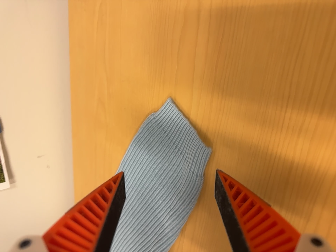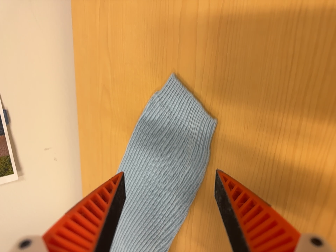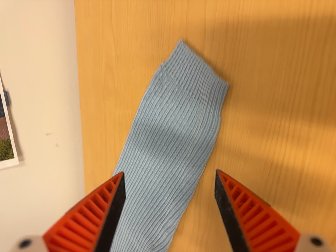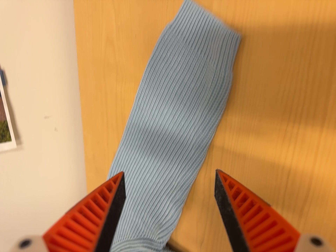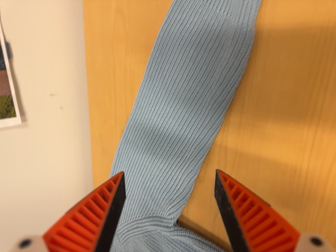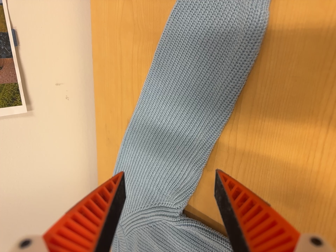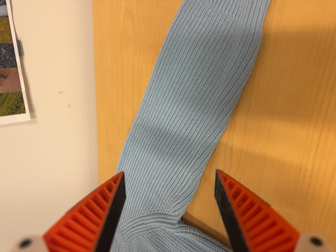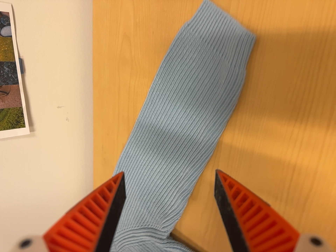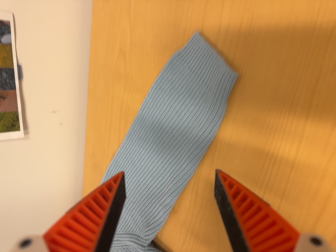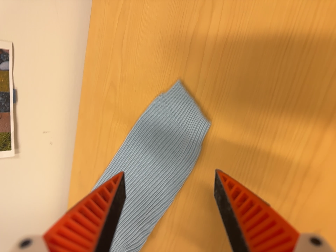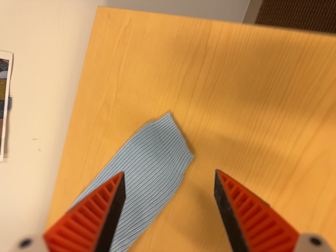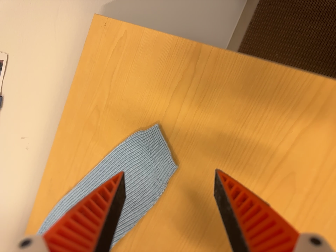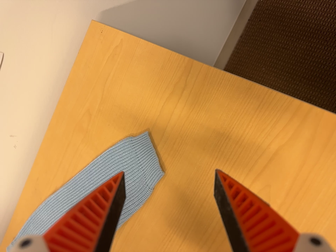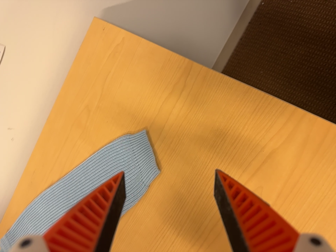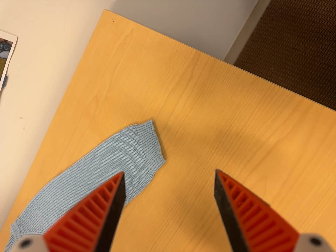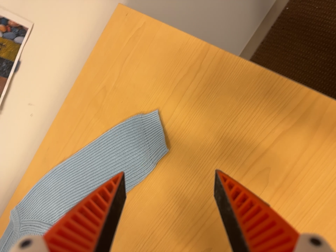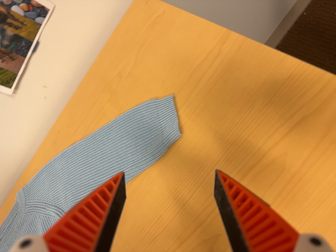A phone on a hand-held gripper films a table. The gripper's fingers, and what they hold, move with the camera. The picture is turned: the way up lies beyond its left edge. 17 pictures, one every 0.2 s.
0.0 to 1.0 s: The camera travels toward the bottom of its view, about 18 cm, so close, fixed things drift upward.
1.0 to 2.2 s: The scene slides to the left, as the camera pans about 10 degrees to its right. It travels toward the top of its view and backward, about 22 cm, so close, fixed things drift downward. It rolls about its line of sight by about 20 degrees, and the scene rotates clockwise.
2.2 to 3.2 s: The camera travels toward the bottom of its view, about 7 cm. It rolls about its line of sight by about 15 degrees, and the scene rotates clockwise.
The film runs backward here.
